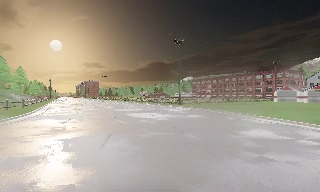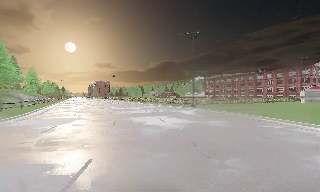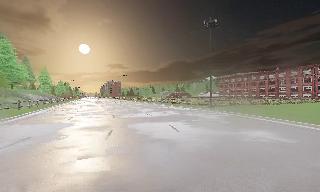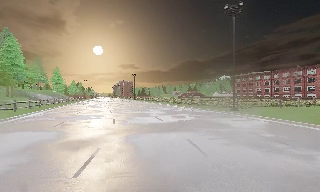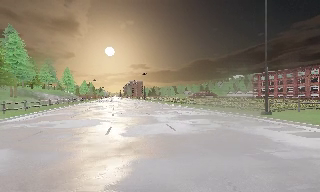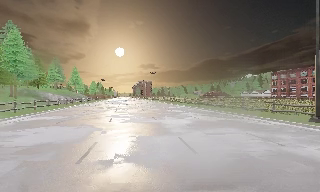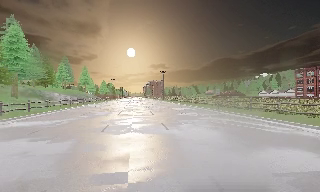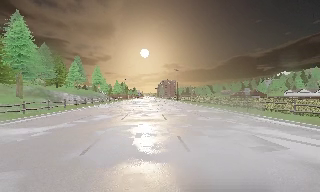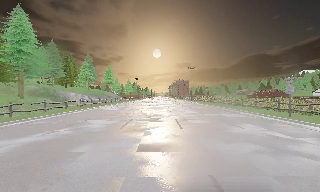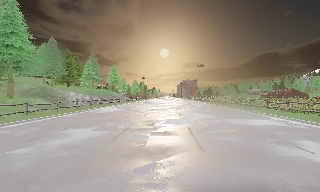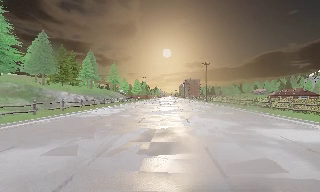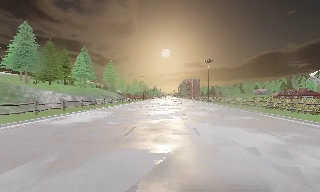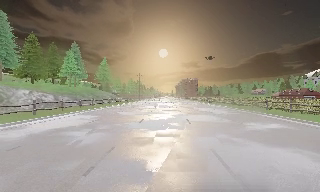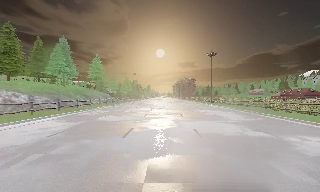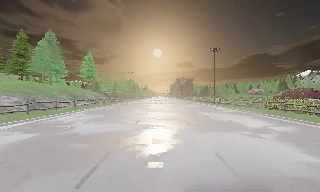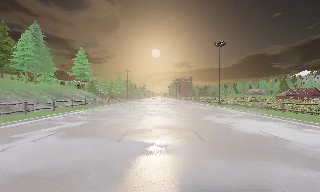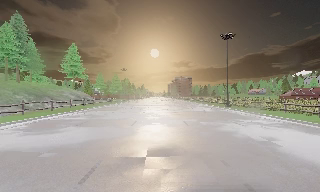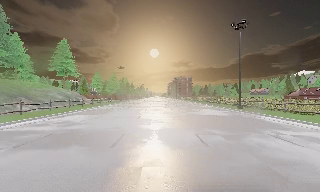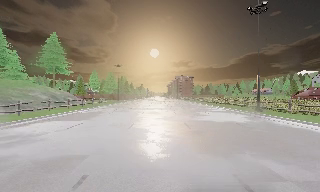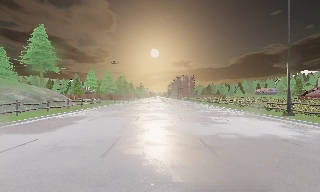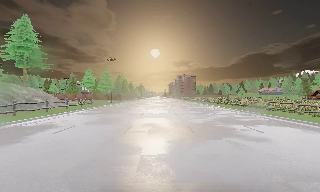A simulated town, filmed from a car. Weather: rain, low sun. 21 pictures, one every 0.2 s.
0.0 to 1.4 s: The camera swings to its left by about 25 degrees, and the scene slides to the right. It travels forward, about 25 m, so what stands in front looms larger.
1.4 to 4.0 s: The camera travels forward, about 50 m, so what stands in front looms larger.
The film runs forward here.
